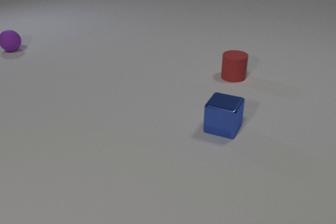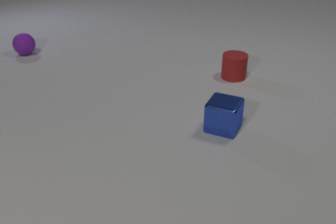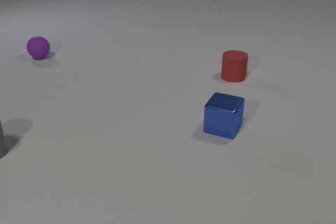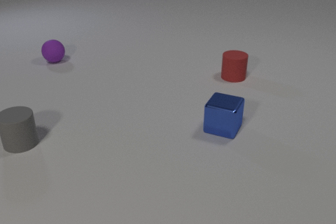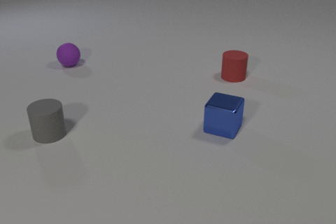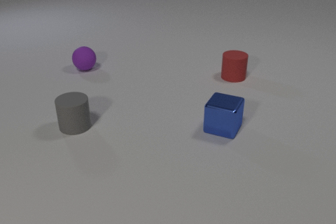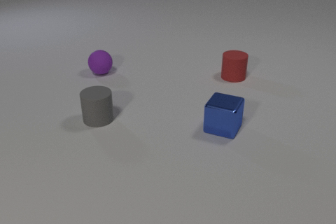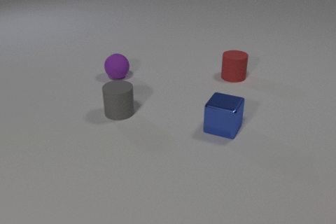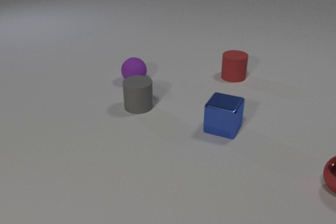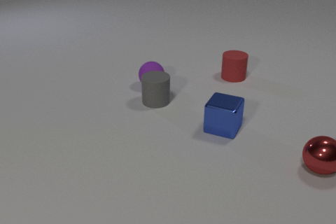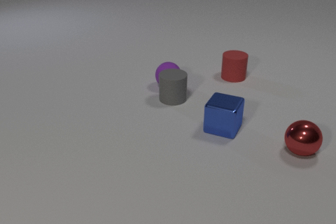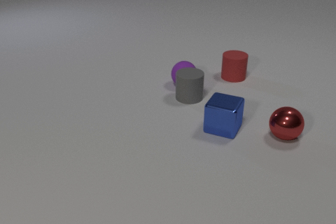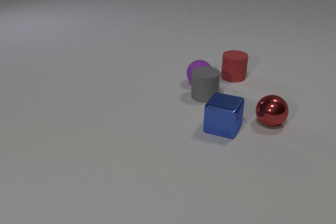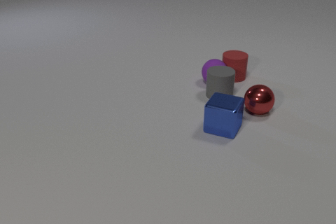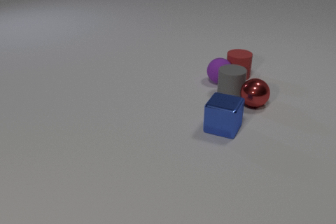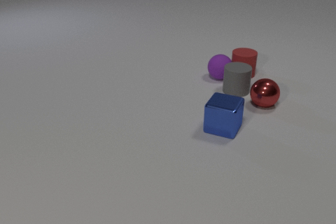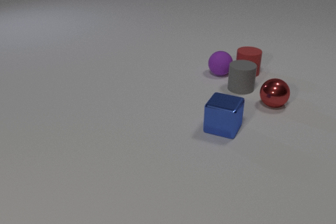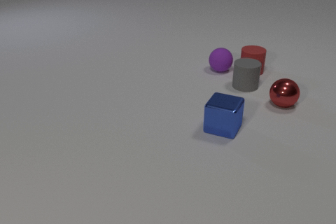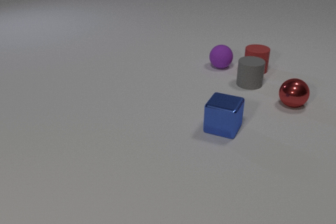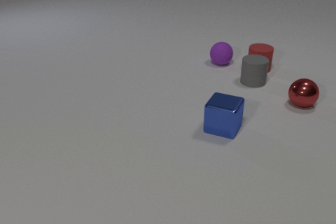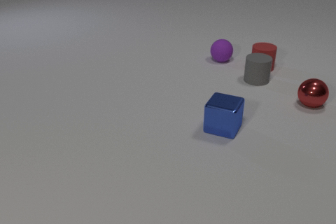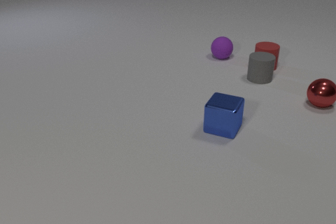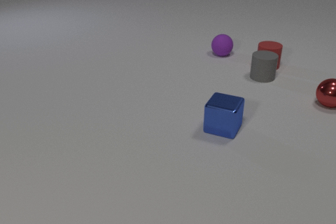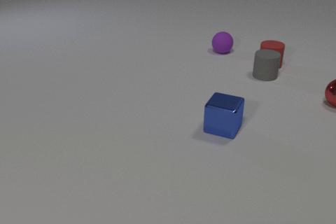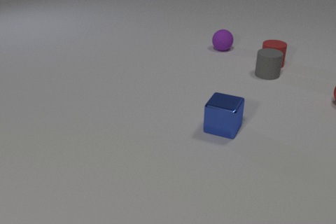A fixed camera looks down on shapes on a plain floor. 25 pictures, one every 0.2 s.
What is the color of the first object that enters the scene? gray.
How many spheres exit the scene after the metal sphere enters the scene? 1.
How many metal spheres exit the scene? 1.
0.0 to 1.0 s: The gray rubber cylinder comes in at the left edge, slides to the right. The purple rubber sphere rolls toward the camera and to the right.
1.0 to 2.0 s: The gray rubber cylinder slides to the right and away from the camera. The purple rubber sphere rolls to the right and toward the camera. The red metal sphere comes in at the right edge, rolls away from the camera and to the left. The gray rubber cylinder and the purple rubber sphere collide.
2.0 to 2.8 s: The gray rubber cylinder slides to the right. The purple rubber sphere rolls to the right. The red metal sphere rolls away from the camera and to the left. The purple rubber sphere and the red rubber cylinder collide. The gray rubber cylinder and the red metal sphere collide.
2.8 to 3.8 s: The gray rubber cylinder slides away from the camera and to the right. The purple rubber sphere rolls away from the camera. The red metal sphere rolls to the right. The red rubber cylinder slides away from the camera and to the right.
3.8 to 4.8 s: The gray rubber cylinder slides away from the camera and to the right. The purple rubber sphere rolls away from the camera. The red metal sphere rolls to the right and away from the camera. The red rubber cylinder slides away from the camera and to the right.
